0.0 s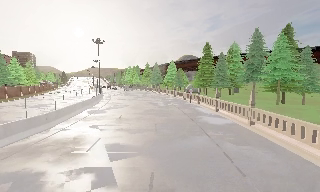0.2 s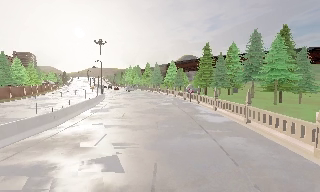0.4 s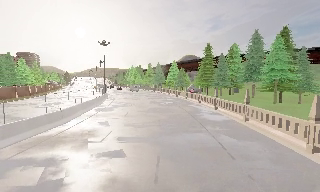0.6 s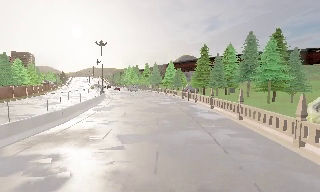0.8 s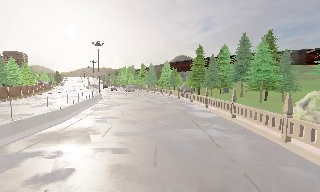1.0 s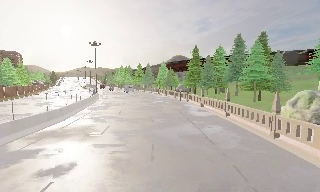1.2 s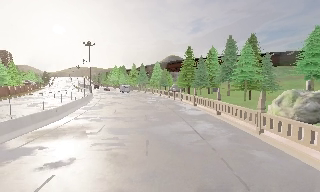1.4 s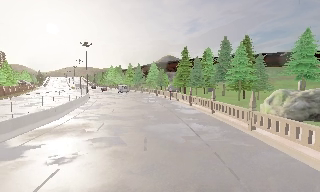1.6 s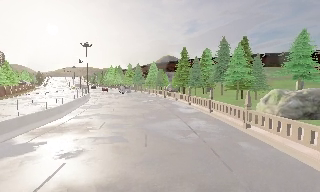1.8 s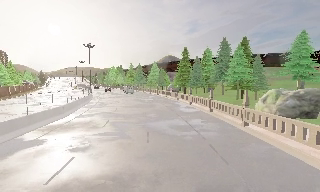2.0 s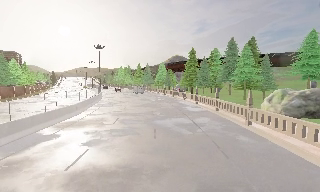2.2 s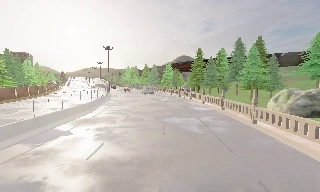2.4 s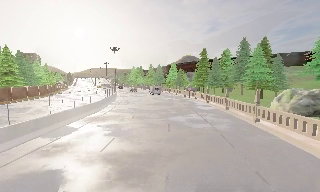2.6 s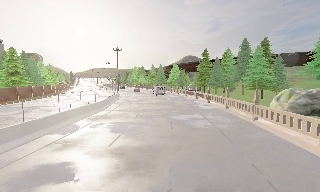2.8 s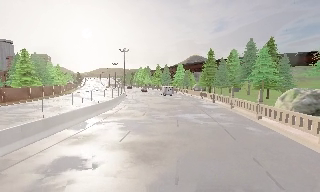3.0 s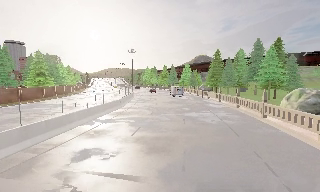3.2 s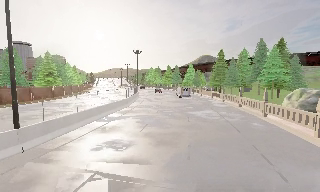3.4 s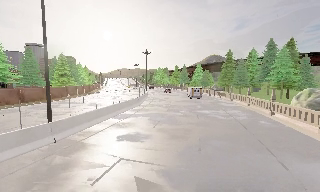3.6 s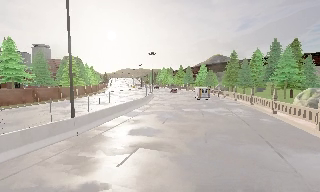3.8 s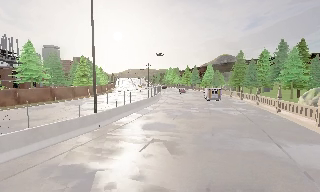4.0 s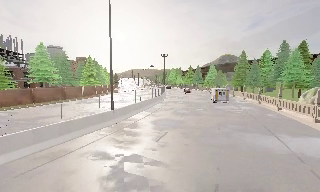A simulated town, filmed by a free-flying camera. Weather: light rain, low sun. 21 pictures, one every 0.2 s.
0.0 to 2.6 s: The camera travels backward, about 8 m, so what stands in front gets smaller.
2.6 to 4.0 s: The scene slides to the right, as the camera pans about 10 degrees to its left. It travels backward, about 8 m, so what stands in front gets smaller. It gains speed.
The film runs backward here.
